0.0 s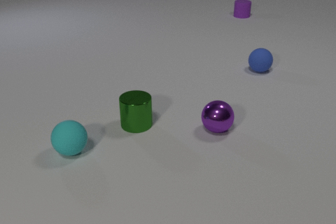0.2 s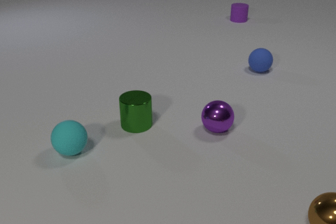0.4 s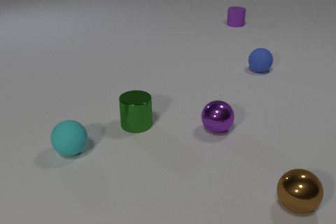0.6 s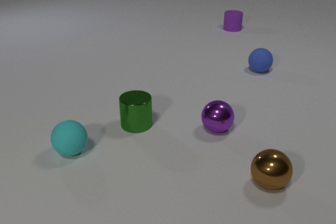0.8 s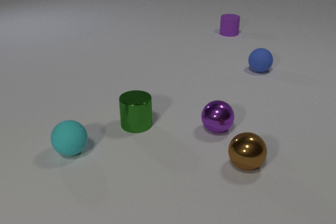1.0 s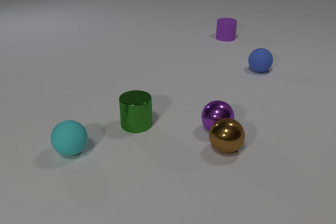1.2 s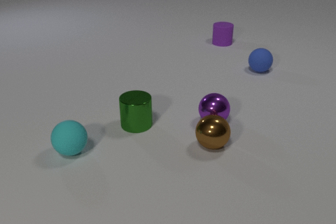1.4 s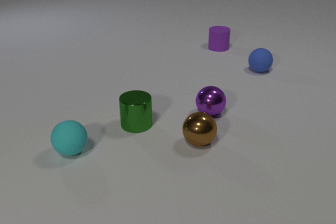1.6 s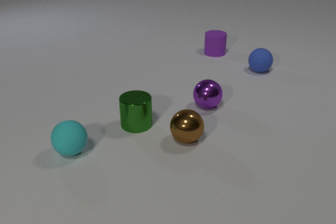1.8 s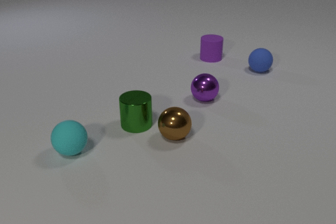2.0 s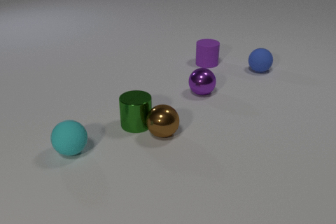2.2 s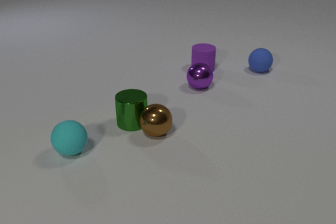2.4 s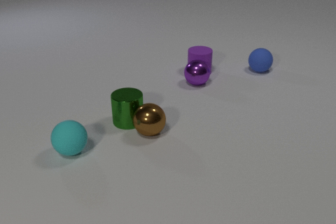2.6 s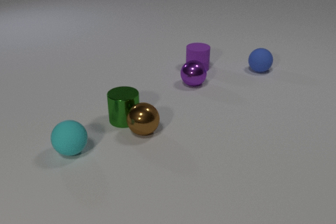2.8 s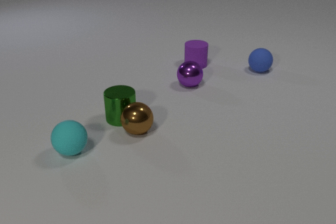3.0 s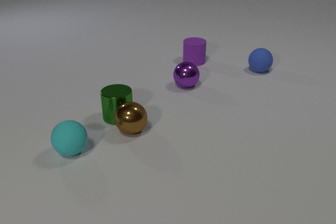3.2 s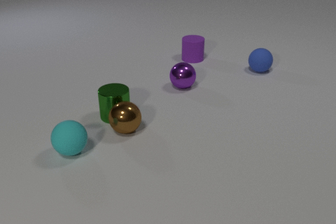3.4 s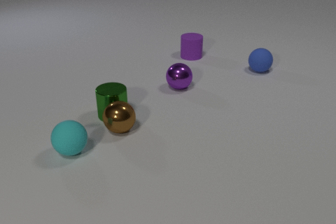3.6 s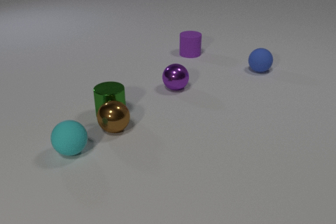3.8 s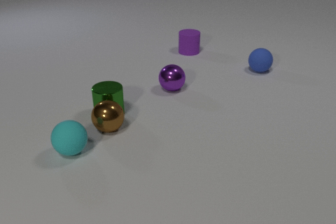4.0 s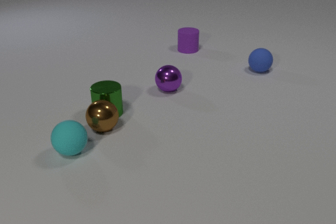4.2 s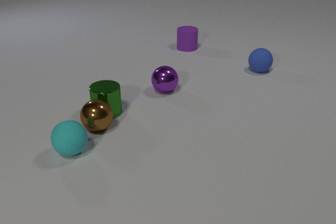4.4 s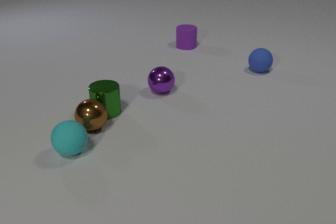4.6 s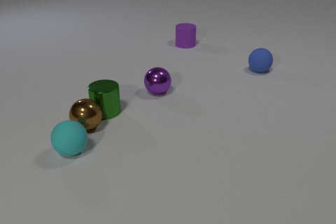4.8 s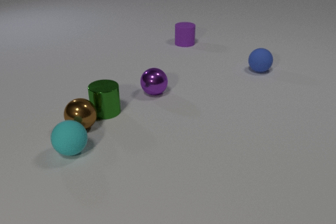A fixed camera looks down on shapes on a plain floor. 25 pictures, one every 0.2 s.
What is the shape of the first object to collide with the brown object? sphere.
What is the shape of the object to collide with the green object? sphere.
How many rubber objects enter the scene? 0.
0.0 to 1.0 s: The brown metal sphere comes in at the right edge, rolls to the left and away from the camera. The purple rubber cylinder slides toward the camera. The brown metal sphere and the purple metal sphere collide.
1.0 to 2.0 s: The brown metal sphere rolls to the left. The purple metal sphere rolls away from the camera. The purple rubber cylinder slides toward the camera. The brown metal sphere and the green metal cylinder collide.
2.0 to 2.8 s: The brown metal sphere rolls to the left. The purple metal sphere rolls away from the camera and to the left. The green metal cylinder slides to the left and away from the camera. The purple rubber cylinder slides to the left. The purple metal sphere and the purple rubber cylinder collide.
2.8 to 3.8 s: The brown metal sphere rolls to the left. The purple metal sphere rolls to the left and toward the camera. The green metal cylinder slides to the left and away from the camera. The purple rubber cylinder slides away from the camera.
3.8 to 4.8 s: The brown metal sphere rolls to the left. The purple metal sphere rolls to the left and toward the camera. The purple rubber cylinder slides away from the camera.
